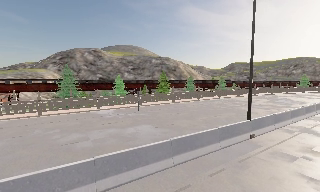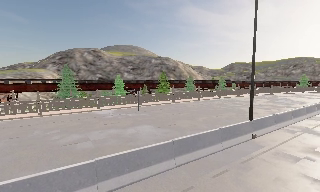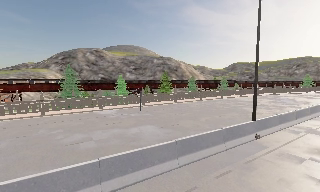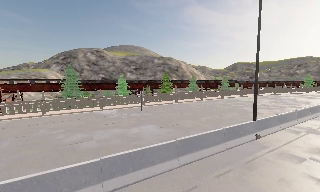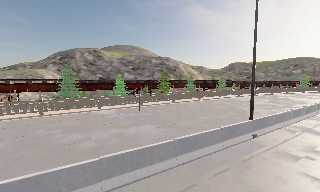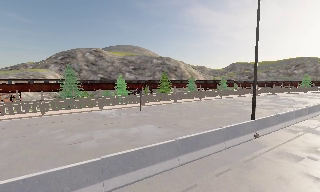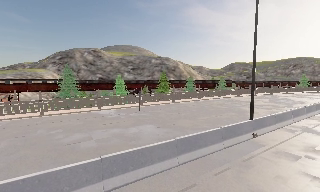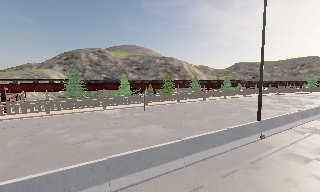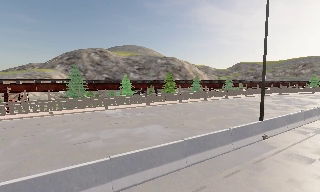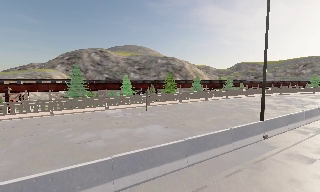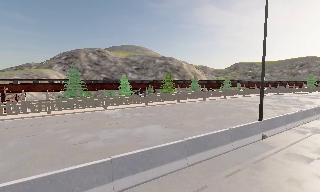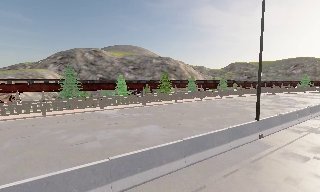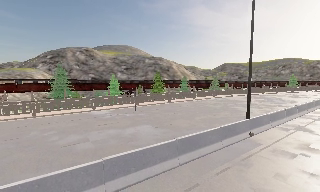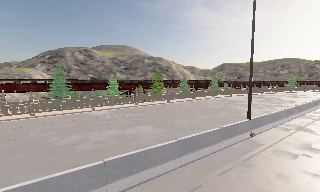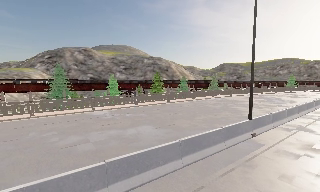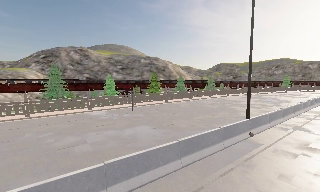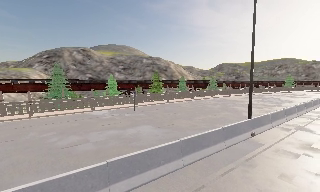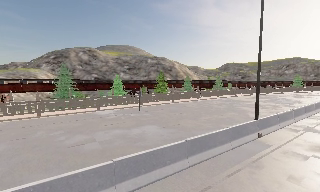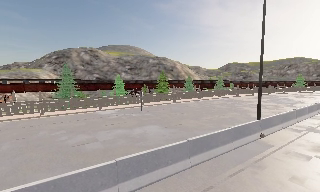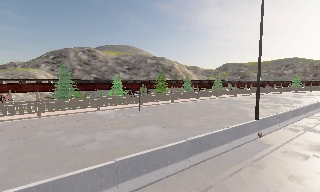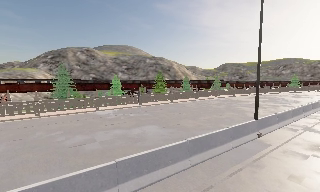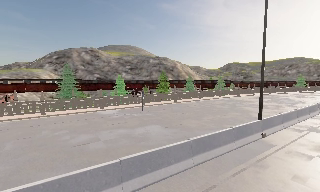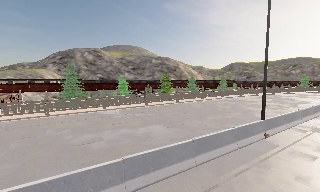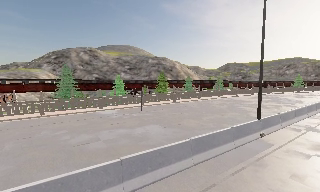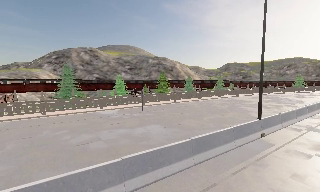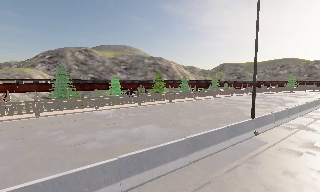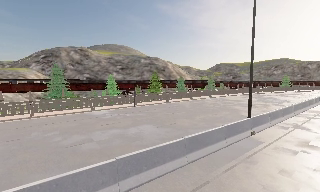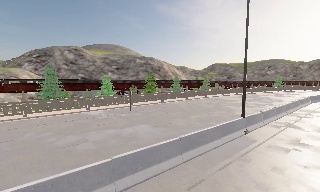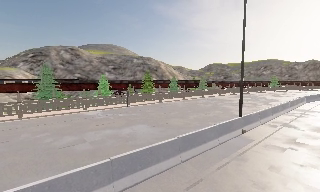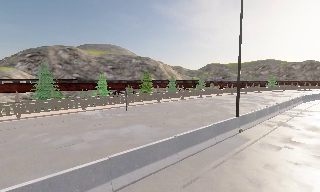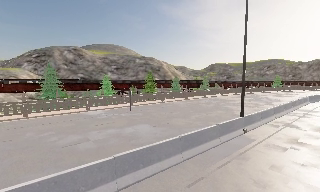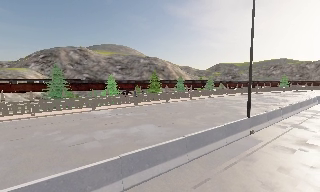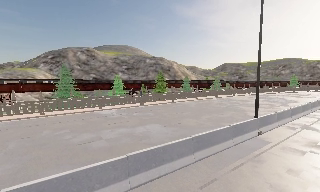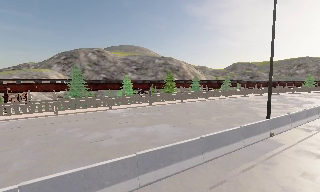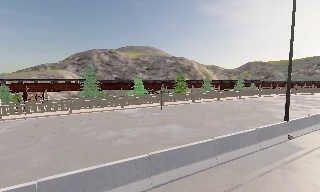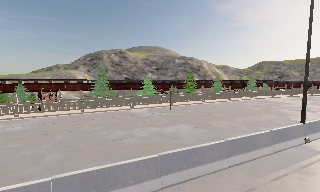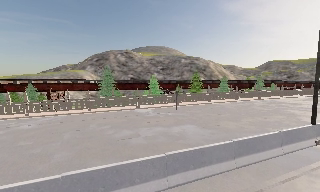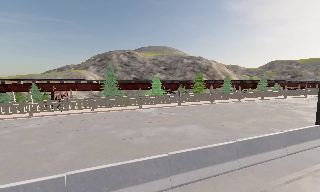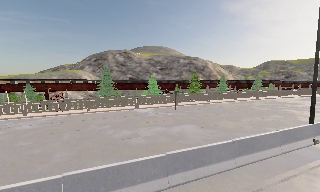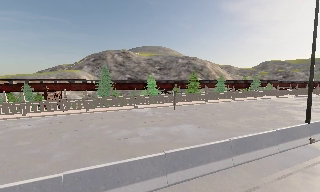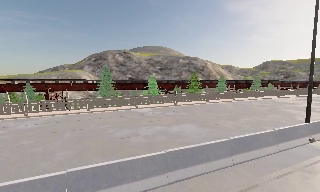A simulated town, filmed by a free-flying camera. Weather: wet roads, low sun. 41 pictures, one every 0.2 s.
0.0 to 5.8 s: The camera travels to its left, about 1 m.
5.8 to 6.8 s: The camera swings to its left by about 10 degrees, and the scene slides to the right.
6.8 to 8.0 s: The camera shifts only a little, or ends up much as it began.
The film runs backward here.
